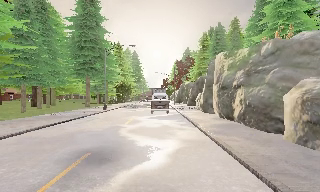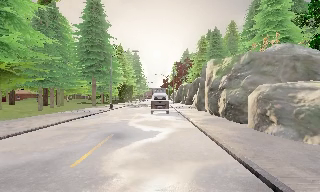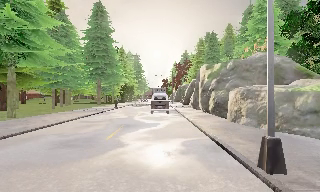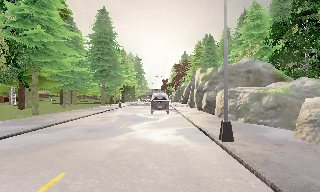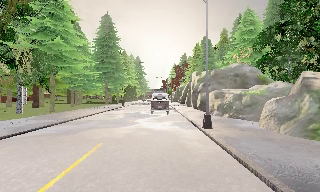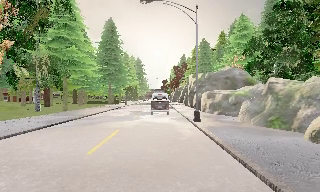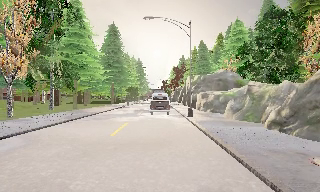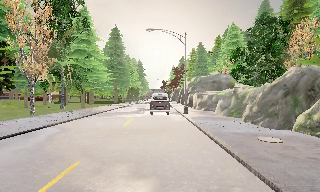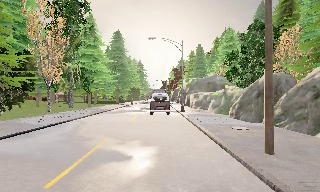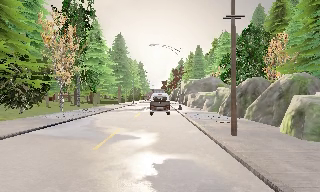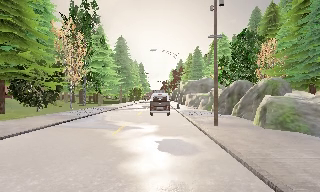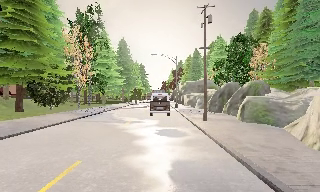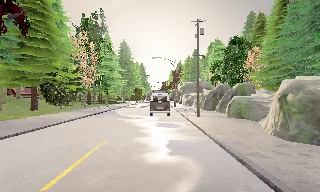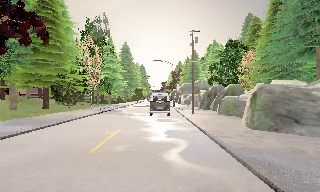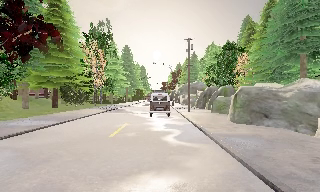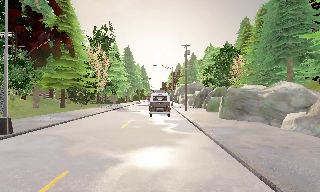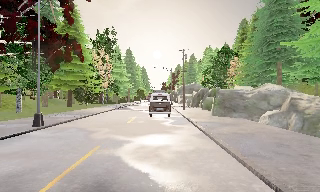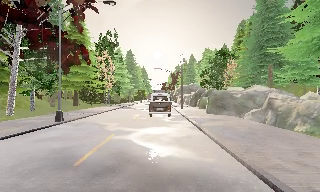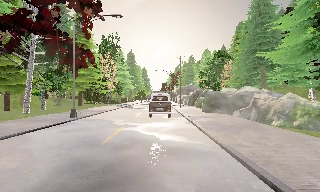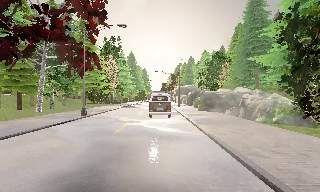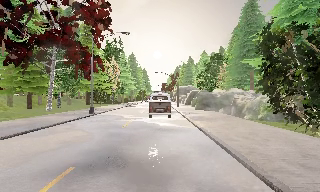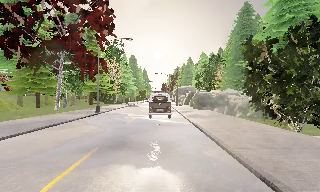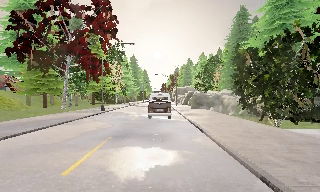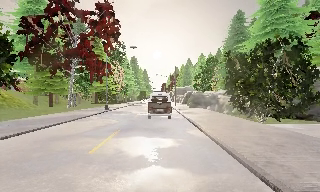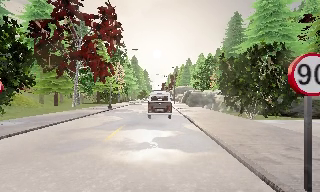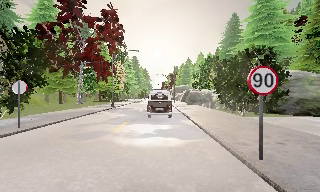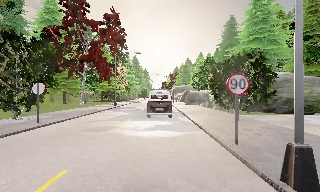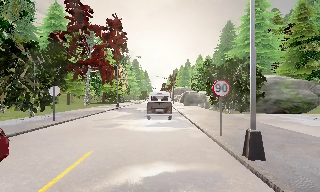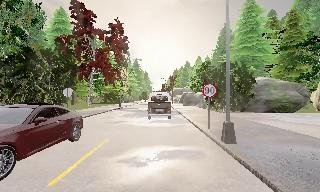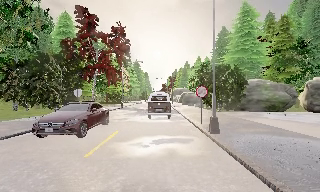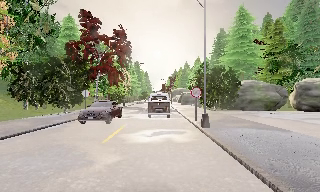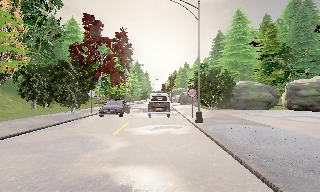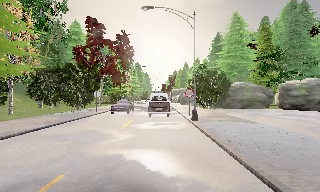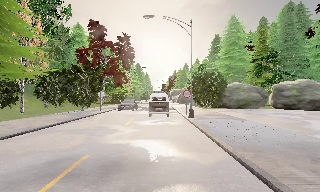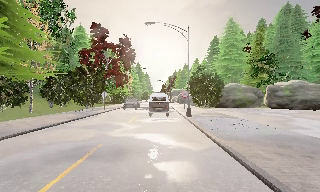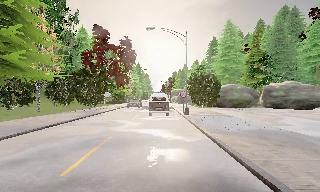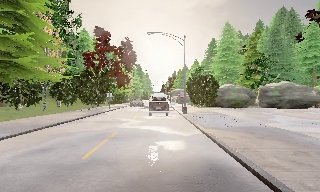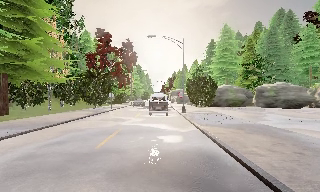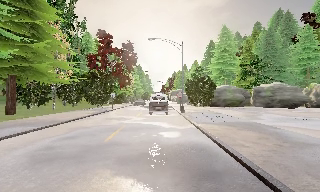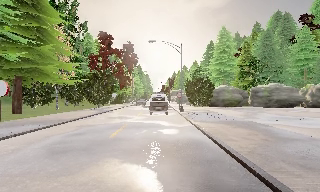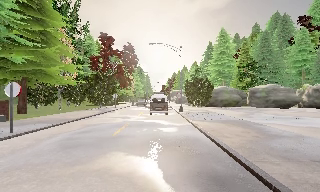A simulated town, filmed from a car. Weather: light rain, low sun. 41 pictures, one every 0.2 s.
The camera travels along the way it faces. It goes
backward.
0.0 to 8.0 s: The camera travels backward, about 65 m, so what stands in front gets smaller. It loses speed.
The film runs backward here.
